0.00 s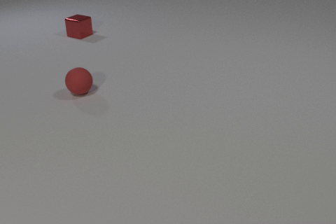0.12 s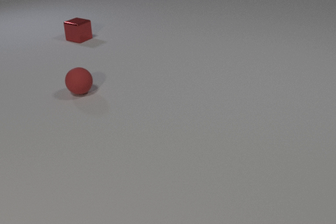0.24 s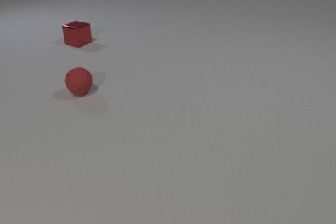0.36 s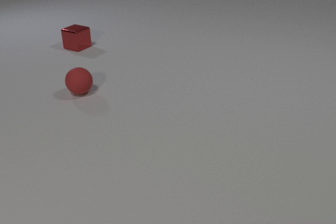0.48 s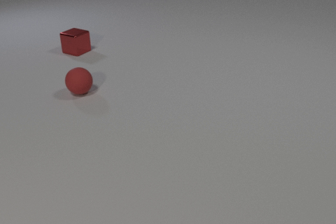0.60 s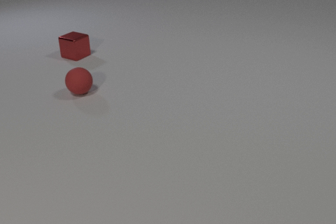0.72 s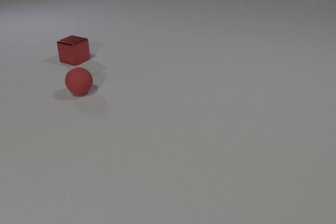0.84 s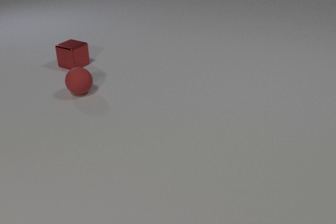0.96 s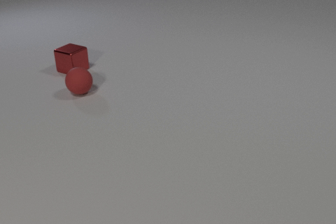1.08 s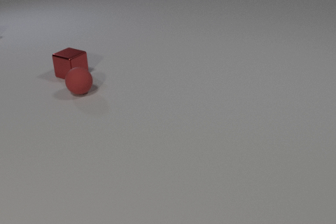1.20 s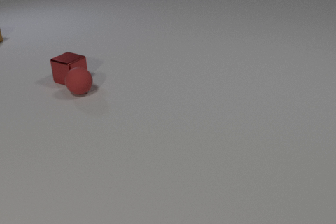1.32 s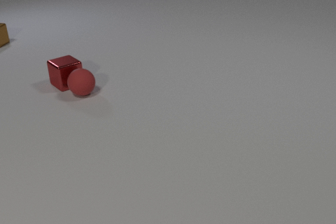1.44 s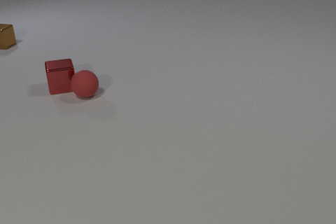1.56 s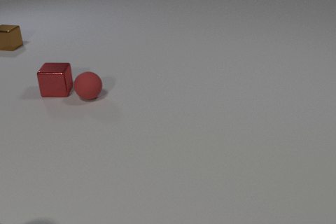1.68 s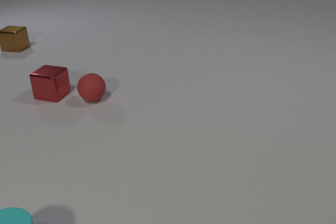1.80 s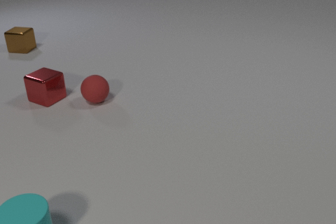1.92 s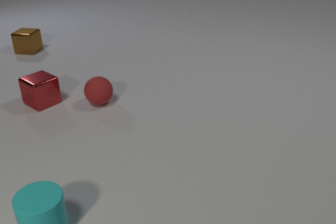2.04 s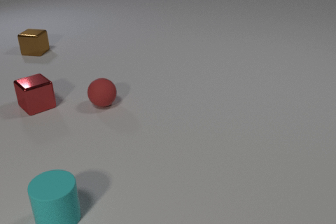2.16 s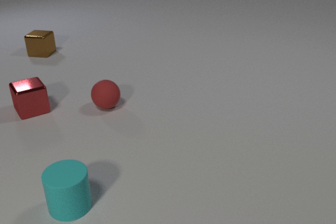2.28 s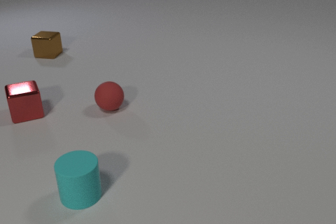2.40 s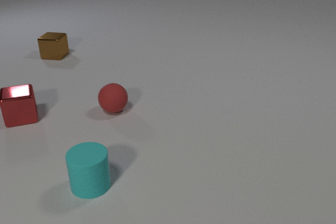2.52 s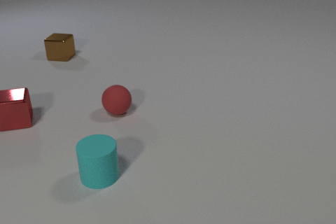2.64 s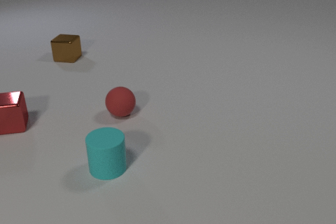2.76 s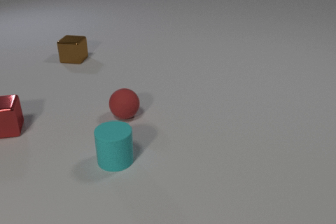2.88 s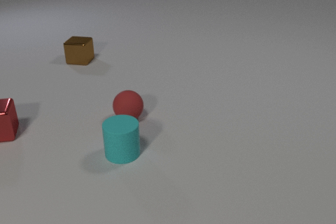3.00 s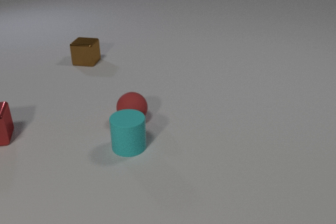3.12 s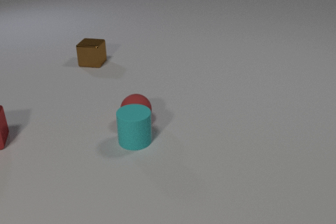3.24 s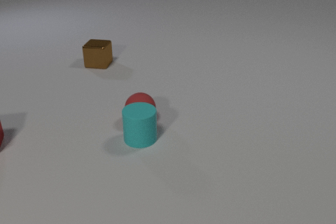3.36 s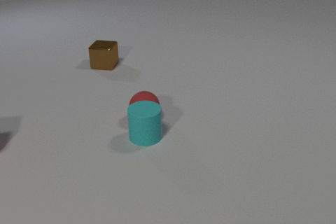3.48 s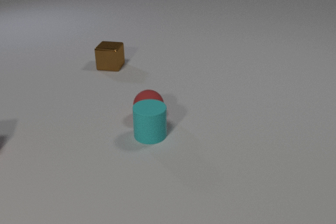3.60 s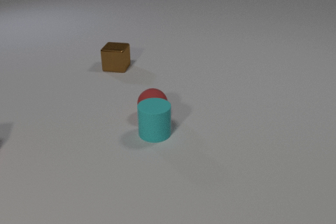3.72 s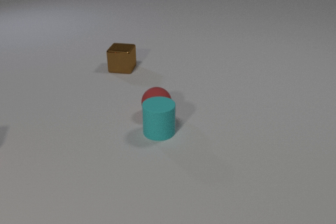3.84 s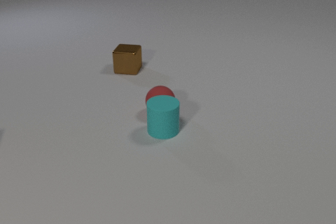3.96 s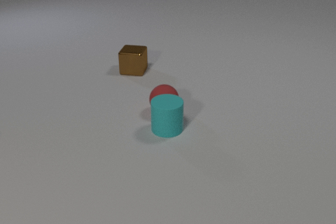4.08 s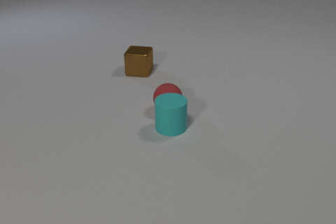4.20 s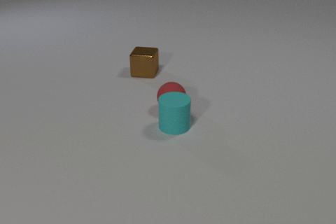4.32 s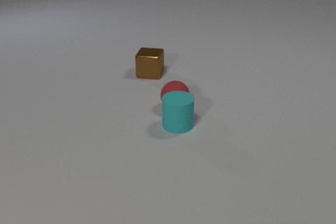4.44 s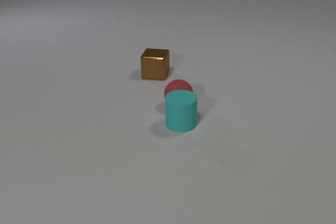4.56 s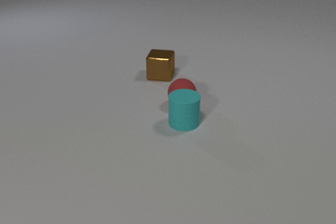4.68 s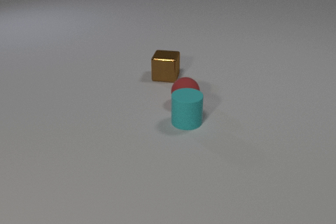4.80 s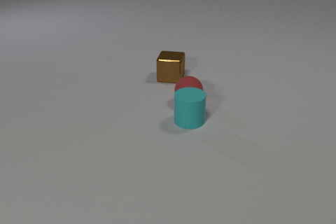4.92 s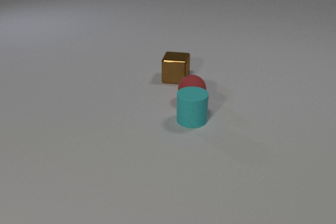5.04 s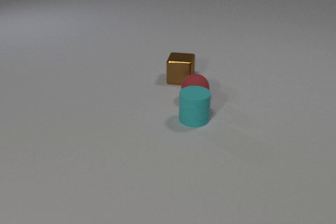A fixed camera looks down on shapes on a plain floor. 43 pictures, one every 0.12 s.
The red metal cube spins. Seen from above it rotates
clockwise.
The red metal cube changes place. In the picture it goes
toward the camera.
0.00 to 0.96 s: The red metal cube slides toward the camera.
0.96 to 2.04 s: The red metal cube slides toward the camera and to the left, spins clockwise seen from above by about 105 degrees, its near face sliding to the left. The red rubber sphere rolls toward the camera and to the right. The cyan rubber cylinder comes in at the bottom edge, slides to the right and away from the camera. The brown metal cube comes in at the left edge, slides toward the camera and to the right. The red metal cube and the red rubber sphere collide.
2.04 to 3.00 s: The red metal cube slides toward the camera and to the left, spins so that its near face slides to the left, clockwise seen from above. The red rubber sphere rolls toward the camera and to the right. The cyan rubber cylinder slides away from the camera and to the right. The brown metal cube slides to the right and toward the camera.
3.00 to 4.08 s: The red metal cube slides toward the camera and to the left, leaves at the left edge. The red rubber sphere rolls to the right and away from the camera. The cyan rubber cylinder slides to the right and away from the camera. The brown metal cube slides to the right and toward the camera. The red rubber sphere and the cyan rubber cylinder collide.
4.08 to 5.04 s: The red rubber sphere rolls to the right and away from the camera. The cyan rubber cylinder slides to the right and away from the camera. The brown metal cube slides to the right and toward the camera.
How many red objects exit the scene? 1.
Are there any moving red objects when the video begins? yes.
What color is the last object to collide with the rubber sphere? cyan.
